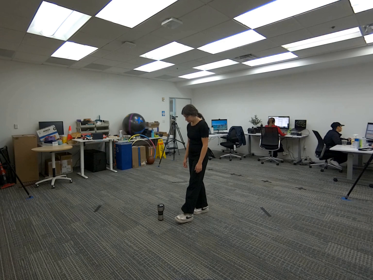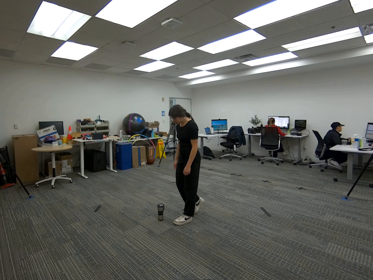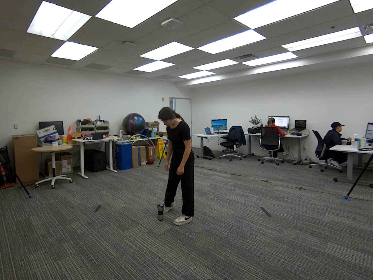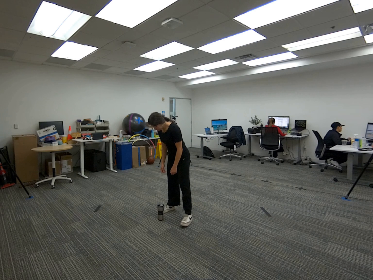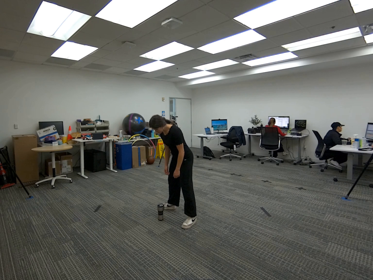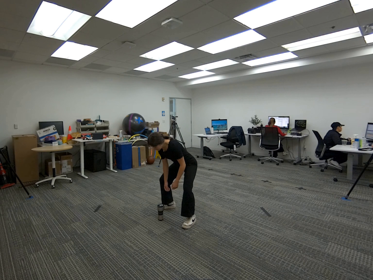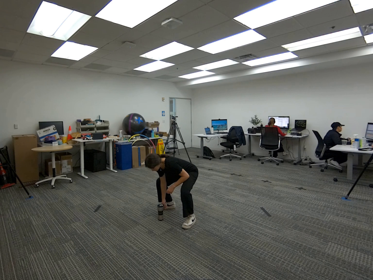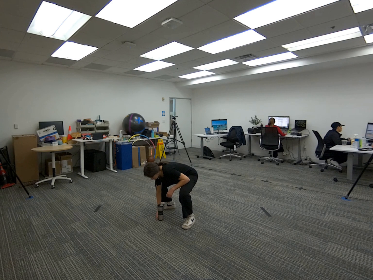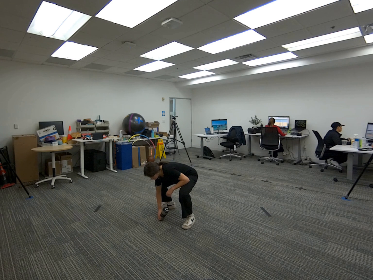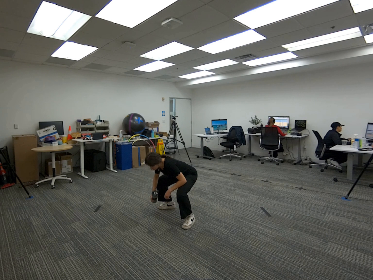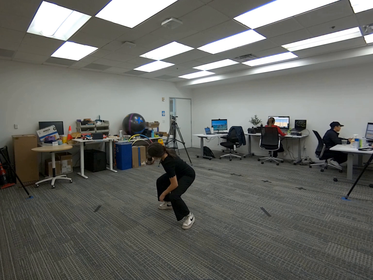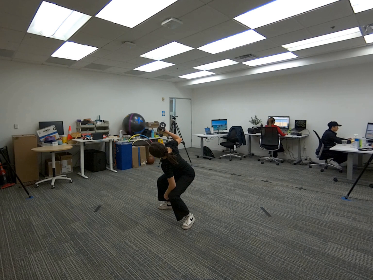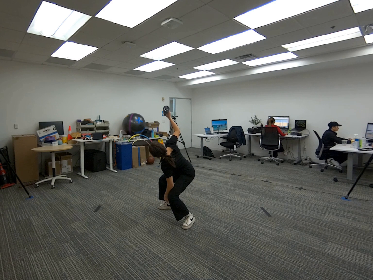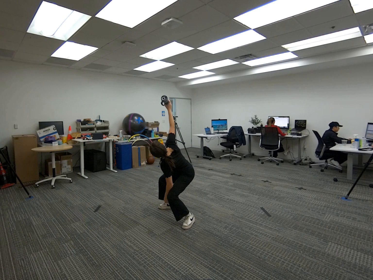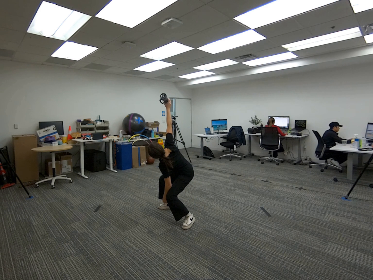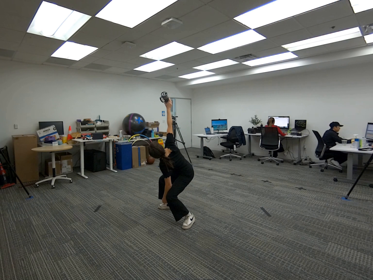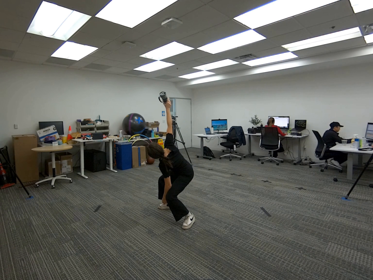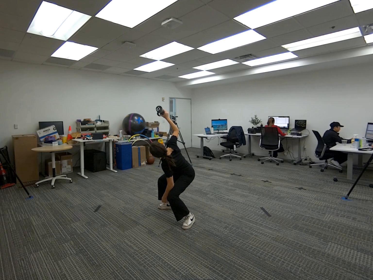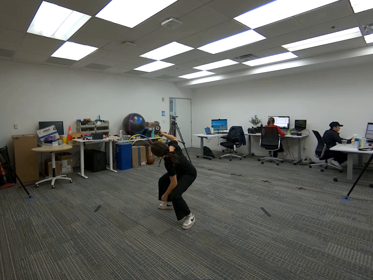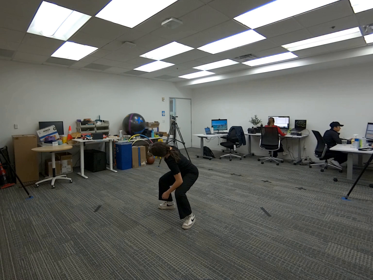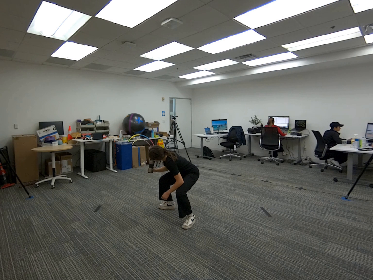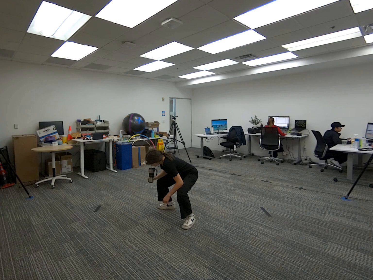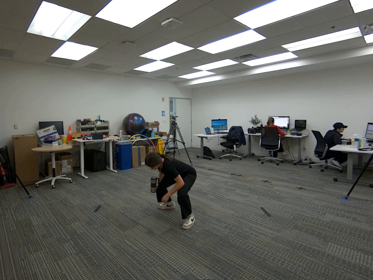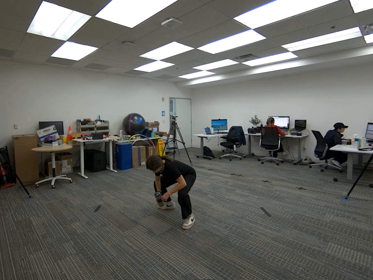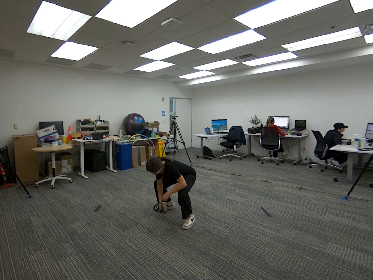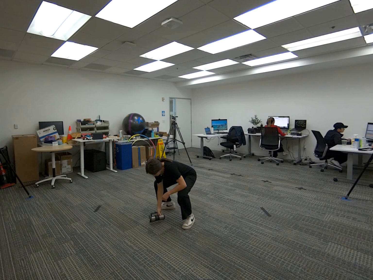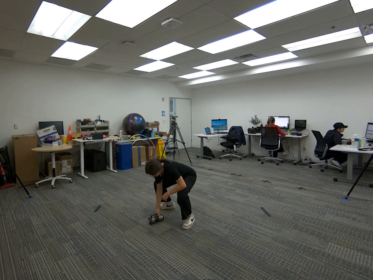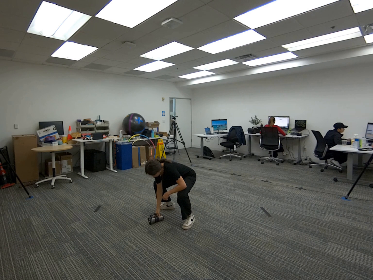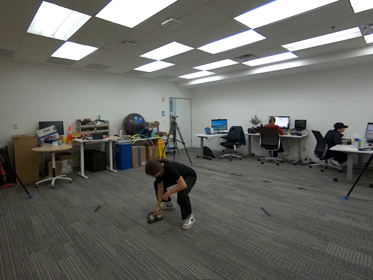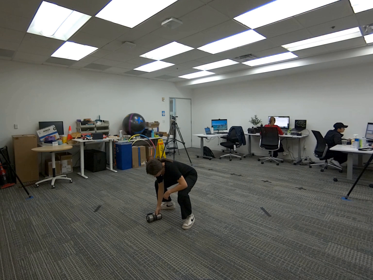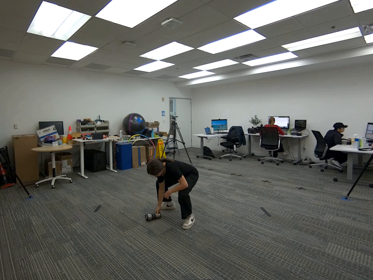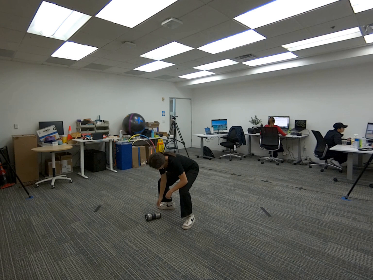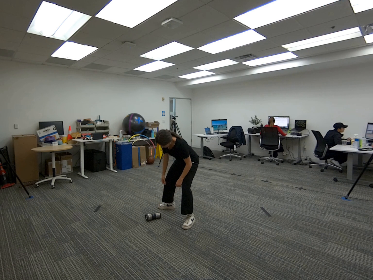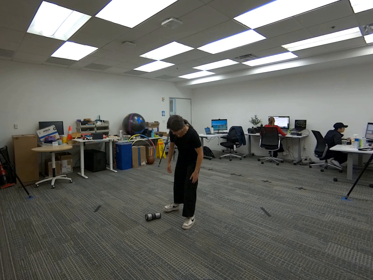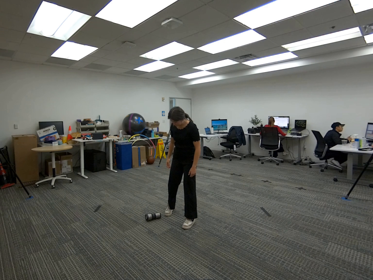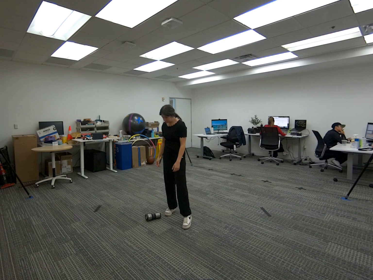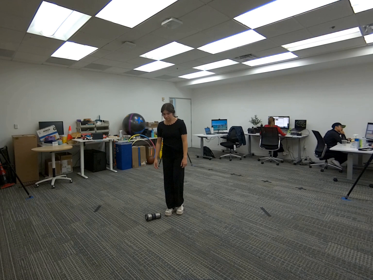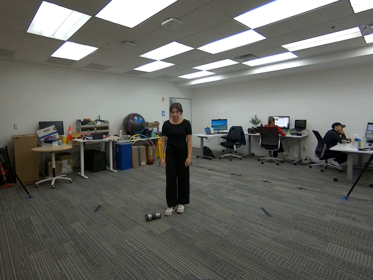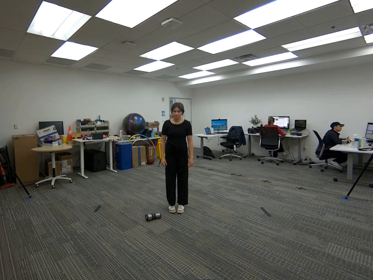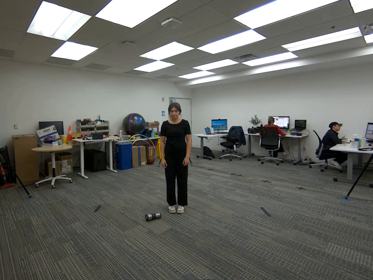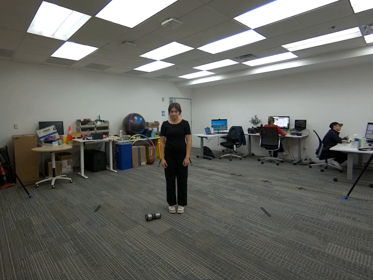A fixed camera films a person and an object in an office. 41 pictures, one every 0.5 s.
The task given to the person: Walk to the mug on the ground, squat to pick it up with both hands, lift it overhead and return it to the ground while staying in the squat, then stand up.
